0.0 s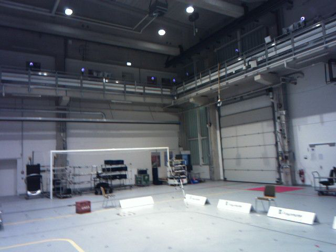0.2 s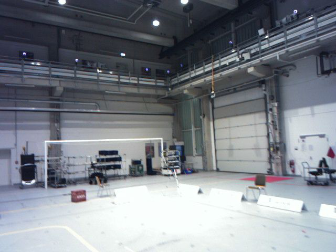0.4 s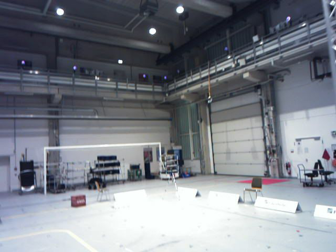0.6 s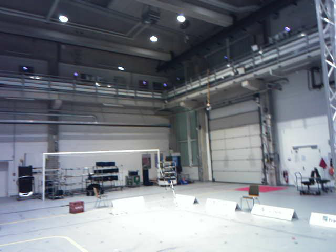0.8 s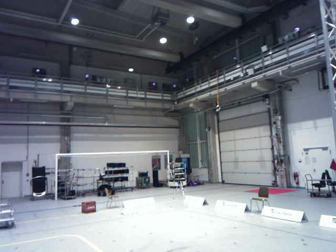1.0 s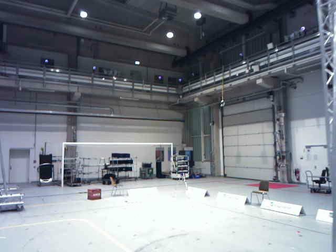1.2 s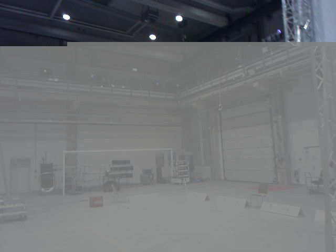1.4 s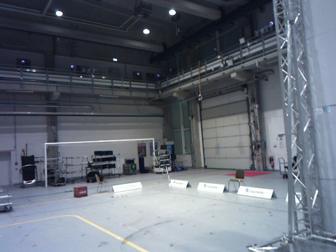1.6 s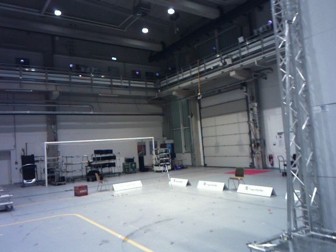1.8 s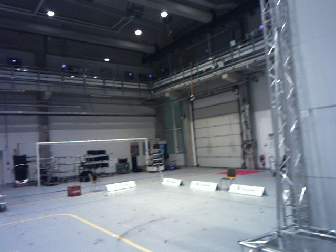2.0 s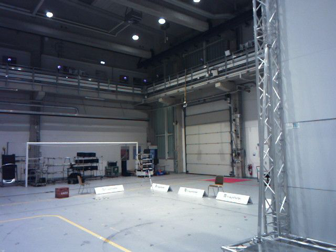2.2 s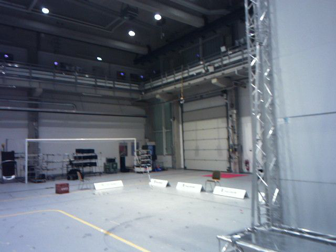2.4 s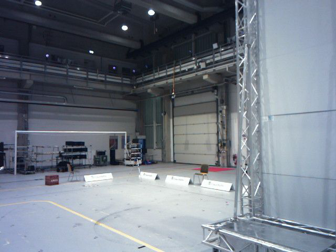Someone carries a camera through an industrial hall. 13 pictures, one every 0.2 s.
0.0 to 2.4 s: The camera travels backward, about 2.4 m, so what stands in front gets smaller.
The film runs backward here.
